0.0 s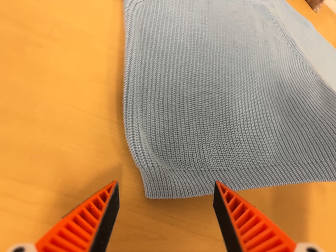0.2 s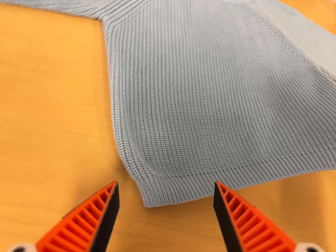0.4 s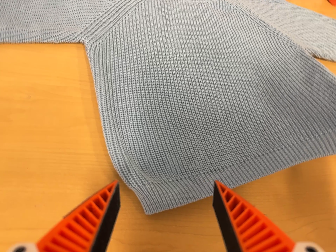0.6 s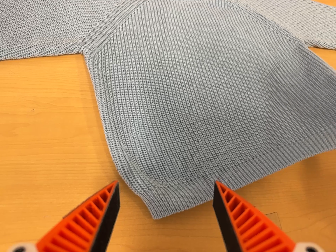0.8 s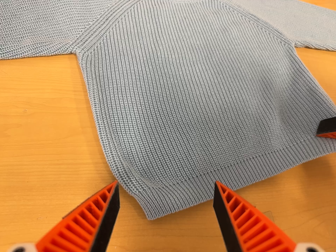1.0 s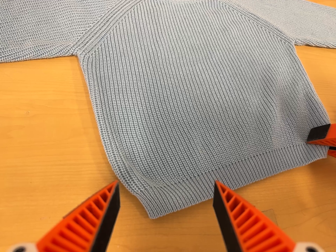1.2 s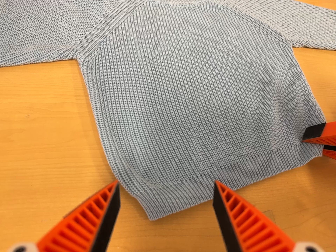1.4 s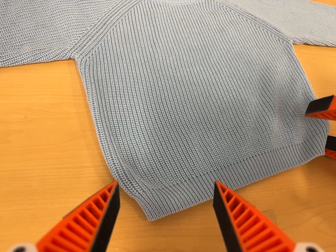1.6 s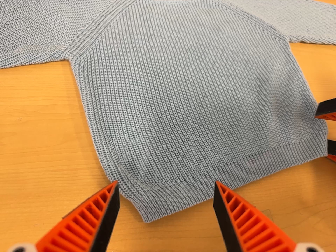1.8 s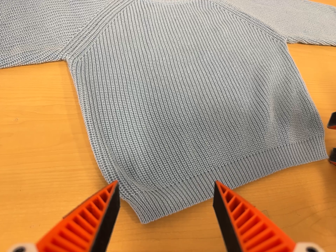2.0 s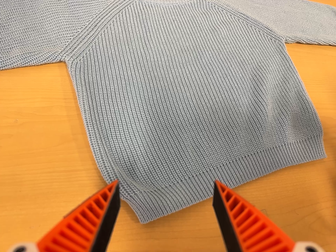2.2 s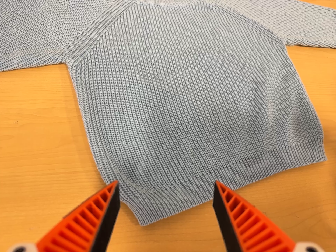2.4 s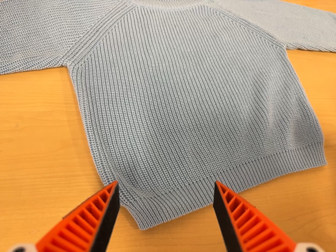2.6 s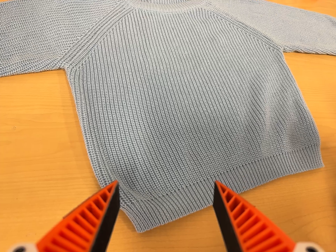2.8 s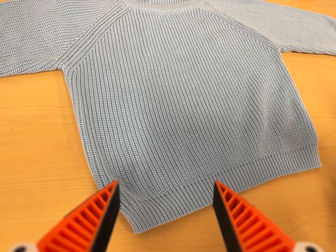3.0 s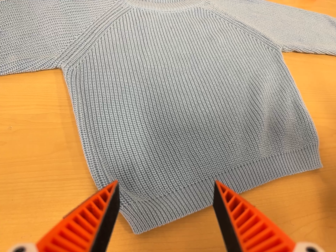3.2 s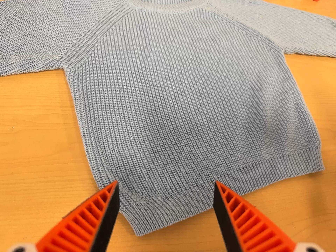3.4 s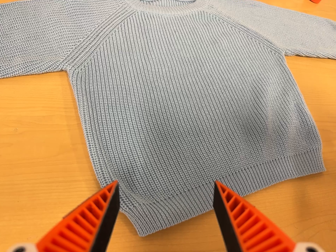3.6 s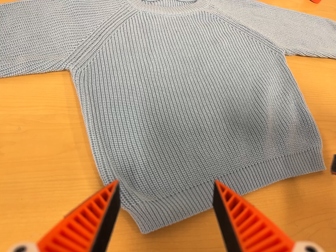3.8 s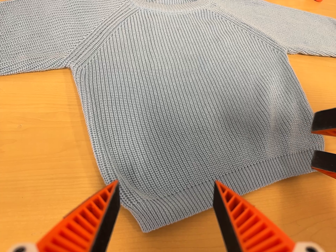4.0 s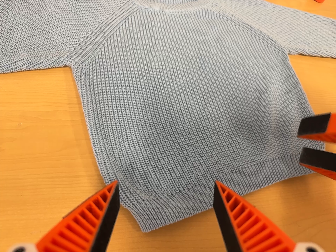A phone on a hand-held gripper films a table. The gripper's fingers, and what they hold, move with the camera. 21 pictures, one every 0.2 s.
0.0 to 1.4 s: The camera travels to its right, about 8 cm. It rolls about its line of sight by about 25 degrees, and the scene rotates counterclockwise.
1.4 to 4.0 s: The camera shifts only a little, or ends up much as it began.
The film runs backward here.
